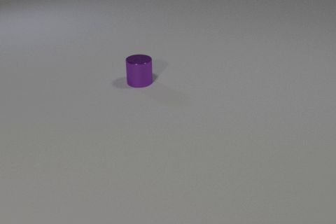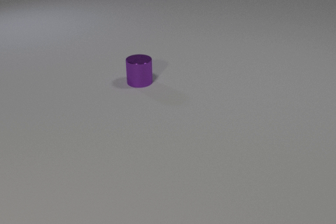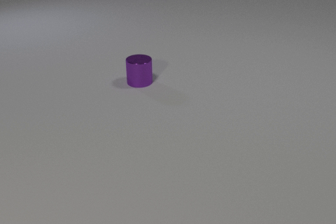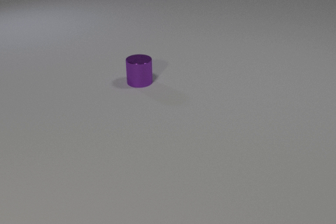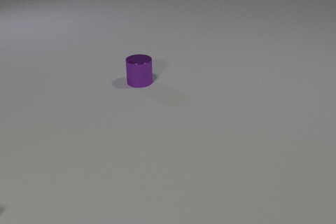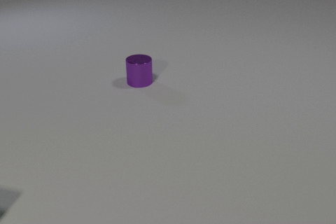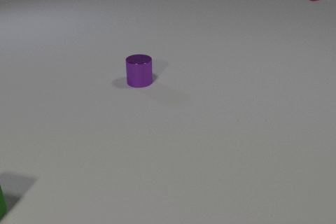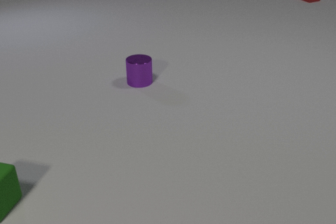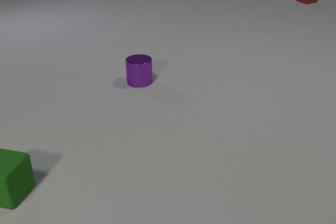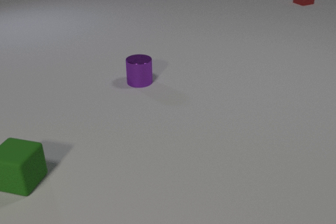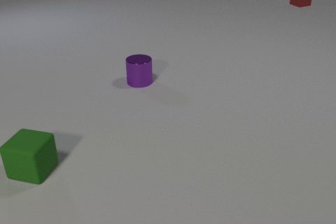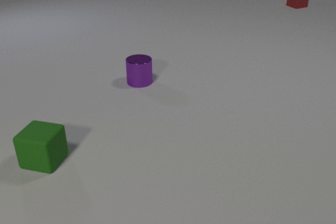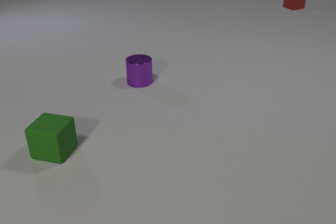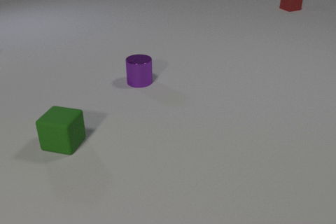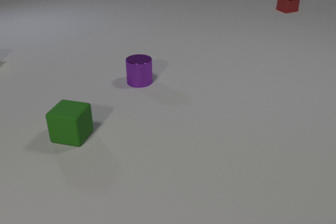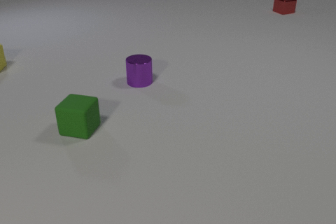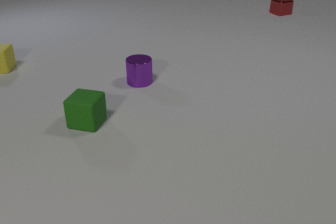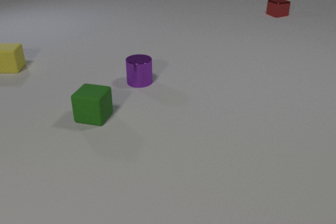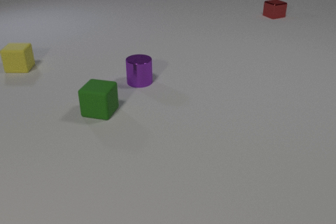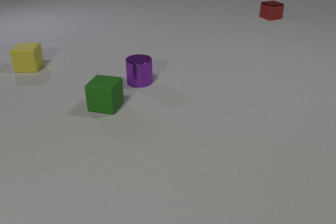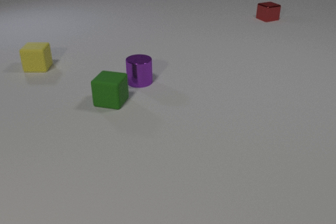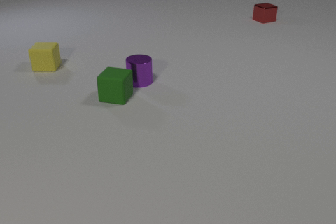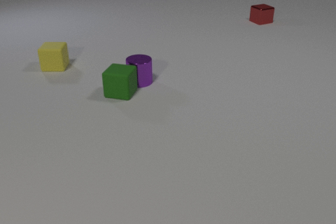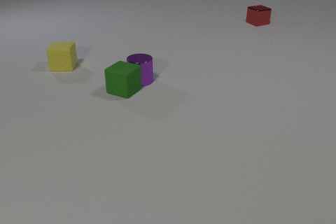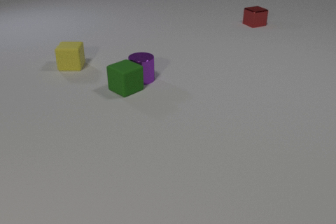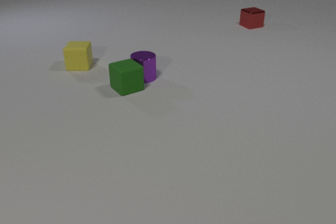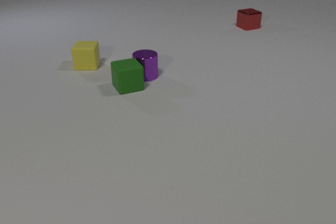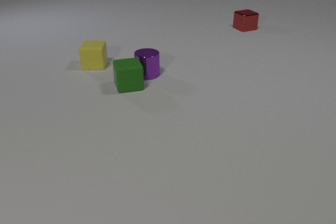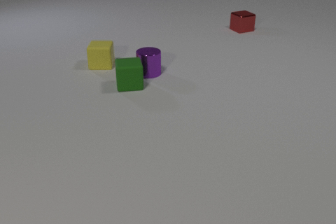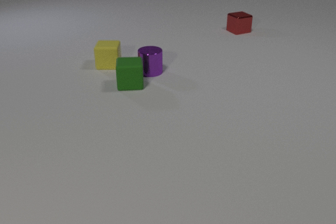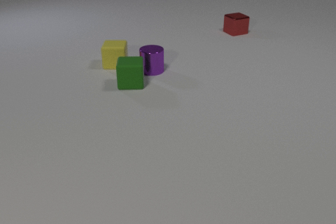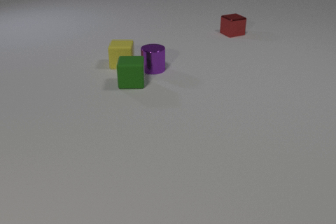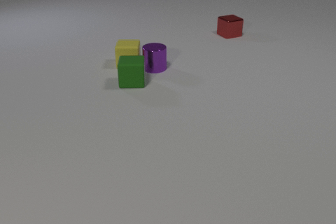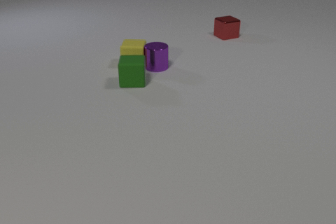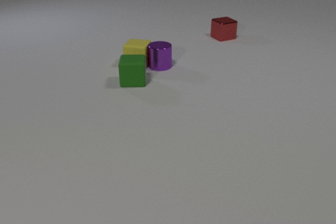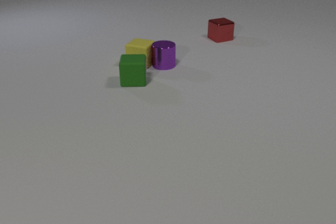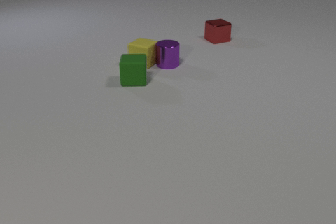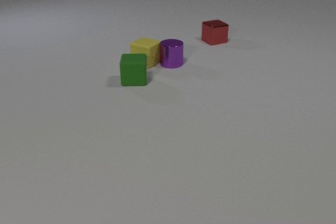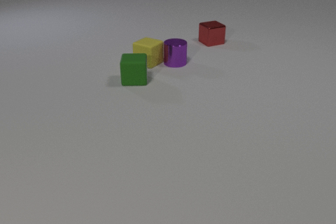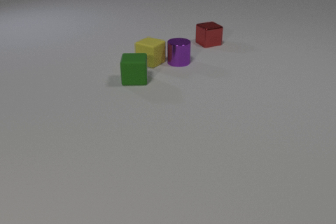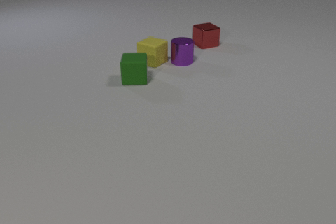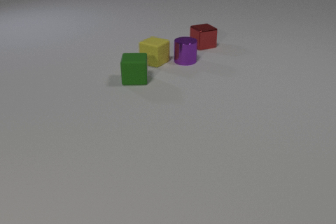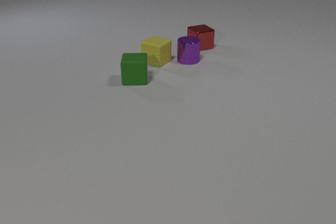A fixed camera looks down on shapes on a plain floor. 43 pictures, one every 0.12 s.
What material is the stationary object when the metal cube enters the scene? metal.
How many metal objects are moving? 2.
How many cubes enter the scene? 3.
0.00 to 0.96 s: The green rubber cube comes in at the left edge, slides to the right and away from the camera. The red metal cube comes in at the top edge, slides toward the camera and to the left.
0.96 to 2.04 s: The green rubber cube slides away from the camera and to the right. The yellow rubber cube comes in at the left edge, slides to the right. The red metal cube slides toward the camera and to the left.
2.04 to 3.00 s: The green rubber cube slides away from the camera and to the right, spins clockwise seen from above by about 45 degrees, its near face sliding to the left. The purple metal cylinder slides away from the camera. The yellow rubber cube slides to the right. The red metal cube slides toward the camera and to the left. The green rubber cube and the purple metal cylinder collide.
3.00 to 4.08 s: The green rubber cube slides away from the camera and to the right, spins clockwise seen from above by about 30 degrees, its near face sliding to the left. The purple metal cylinder slides away from the camera and to the right. The yellow rubber cube slides to the right. The red metal cube slides toward the camera and to the left. The purple metal cylinder and the yellow rubber cube collide.
4.08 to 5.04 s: The purple metal cylinder slides to the right and away from the camera. The yellow rubber cube slides to the right, spins clockwise seen from above by about 15 degrees, its near face sliding to the left. The red metal cube slides toward the camera and to the left.
